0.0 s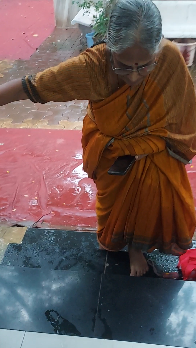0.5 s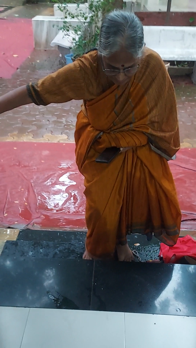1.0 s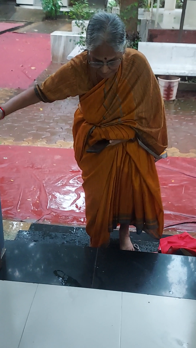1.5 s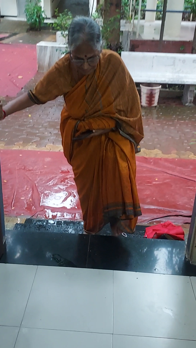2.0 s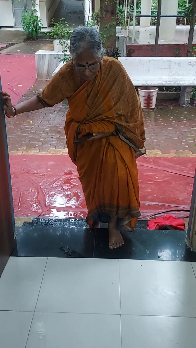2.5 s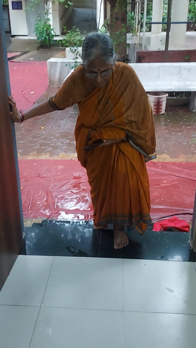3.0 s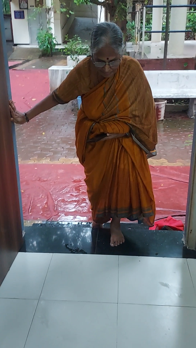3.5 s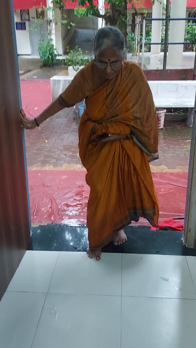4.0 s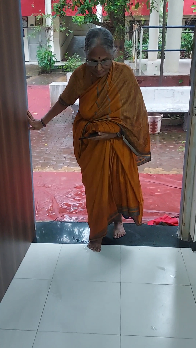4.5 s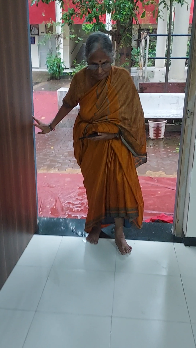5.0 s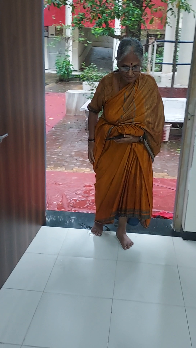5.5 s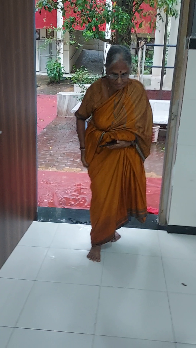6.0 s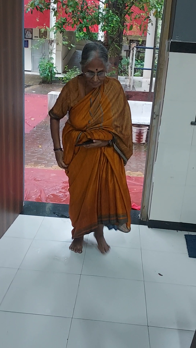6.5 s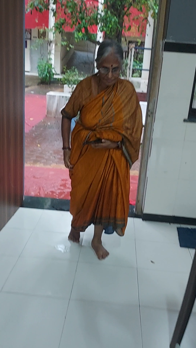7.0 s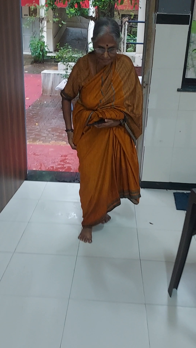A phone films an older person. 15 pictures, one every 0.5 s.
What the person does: Climbing stairs.
